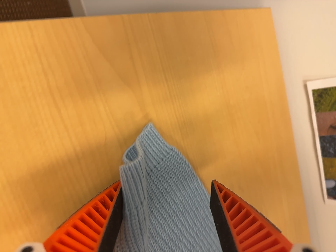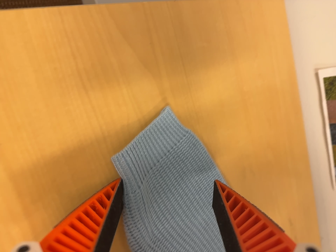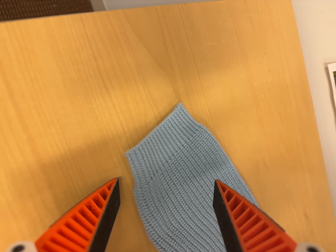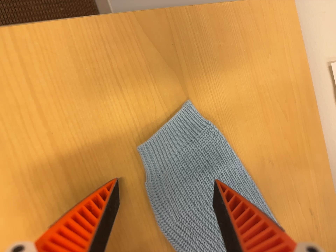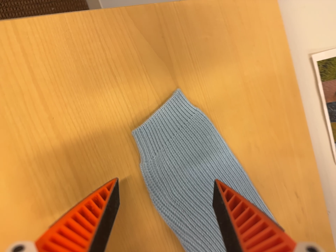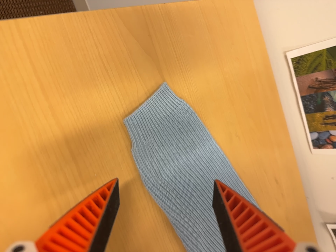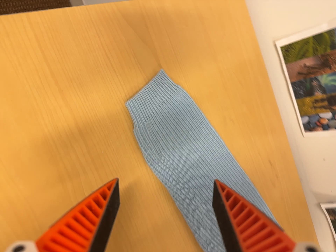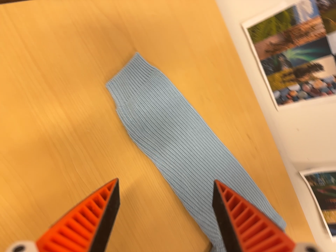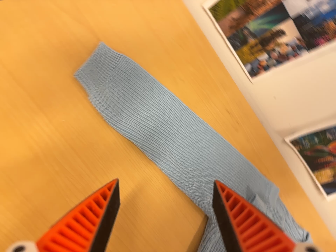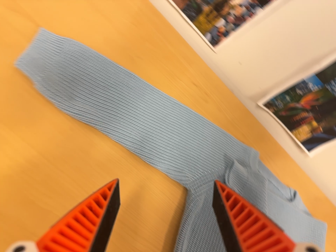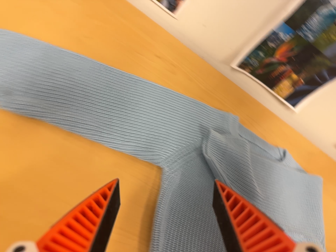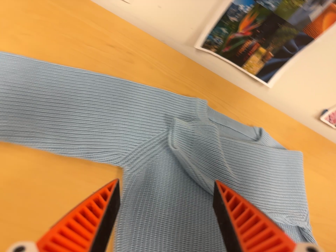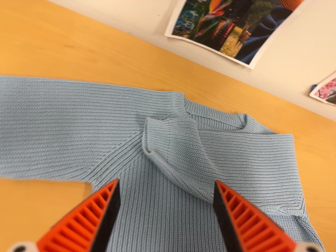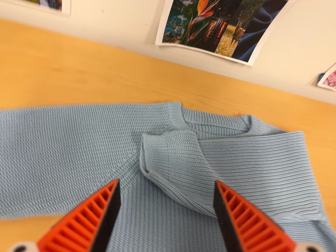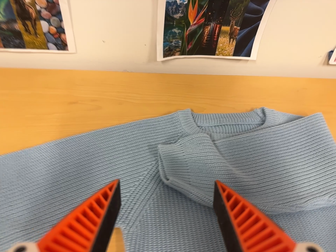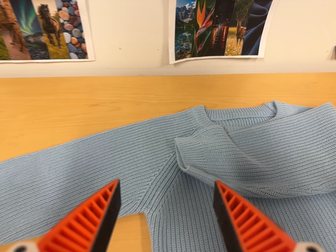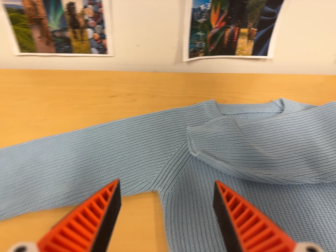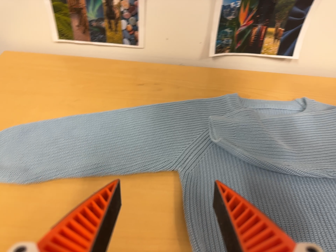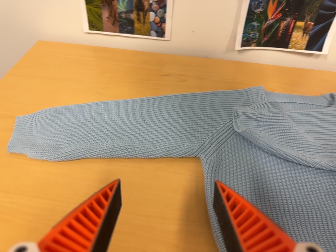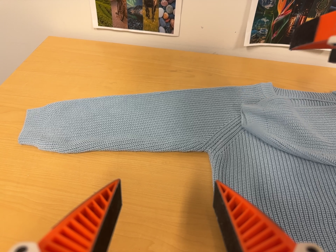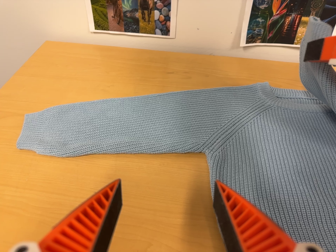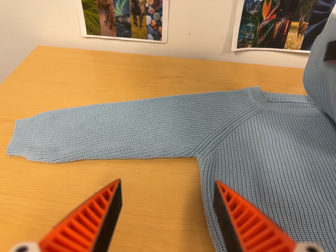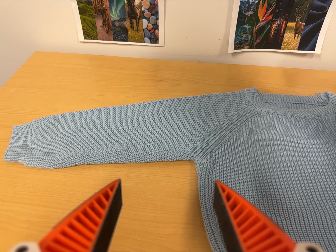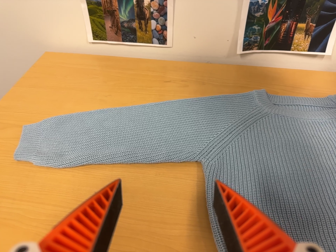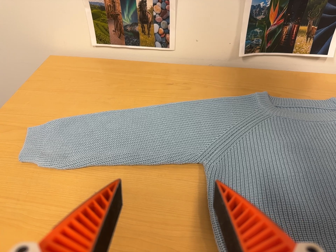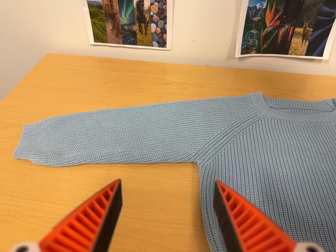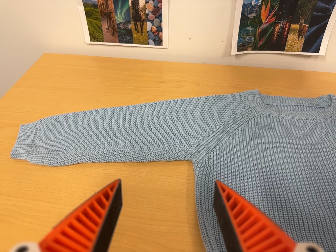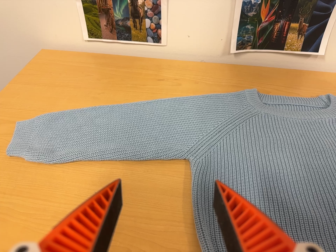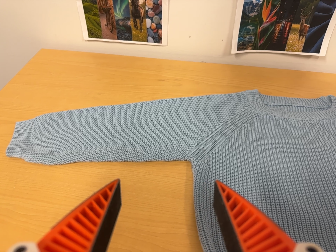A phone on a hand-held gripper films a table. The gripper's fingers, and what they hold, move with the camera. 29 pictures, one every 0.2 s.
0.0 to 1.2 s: The camera travels backward and toward the bottom of its view, about 14 cm, so what stands in front gets smaller.
1.2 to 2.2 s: The camera travels to its right and toward the bottom of its view, about 22 cm, so close, fixed things drift to the left. It rolls about its line of sight by about 45 degrees, and the scene rotates counterclockwise.
2.2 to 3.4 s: The camera swings to its left by about 20 degrees, and the scene slides to the right. It travels toward the bottom of its view, to its right and backward, about 9 cm. It rolls about its line of sight by about 20 degrees, and the scene rotates counterclockwise.
3.4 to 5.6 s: The camera shifts only a little, or ends up much as it began.
The film runs backward here.
